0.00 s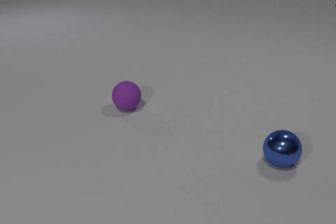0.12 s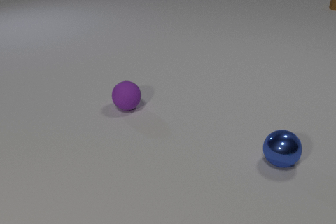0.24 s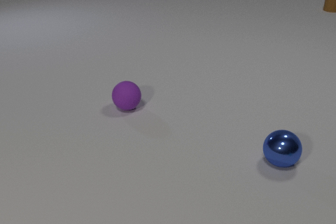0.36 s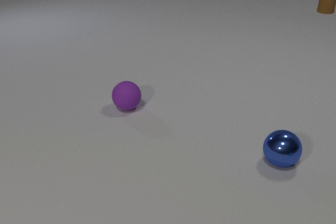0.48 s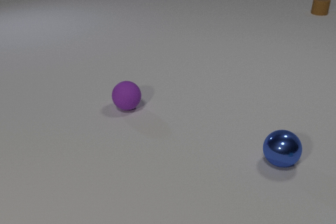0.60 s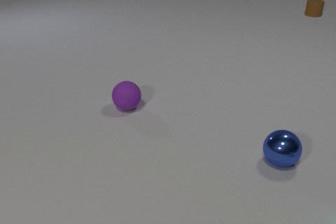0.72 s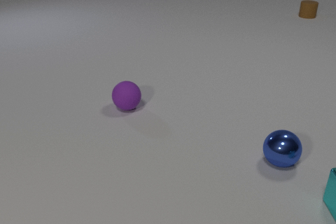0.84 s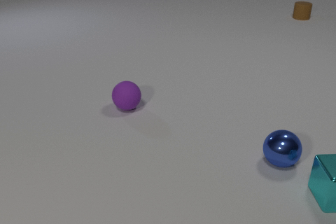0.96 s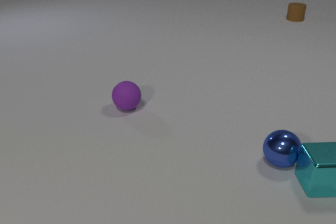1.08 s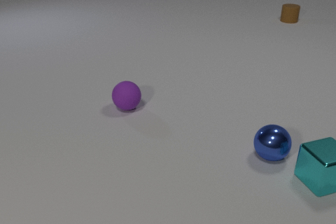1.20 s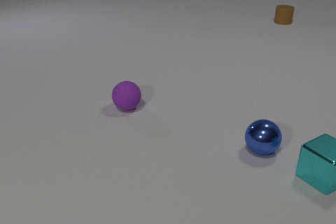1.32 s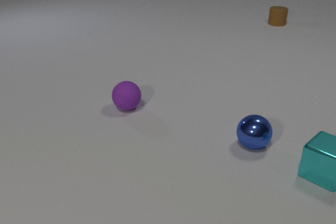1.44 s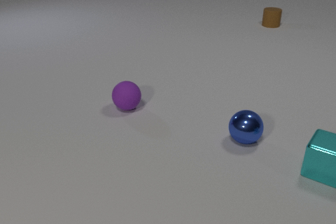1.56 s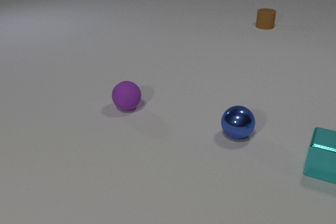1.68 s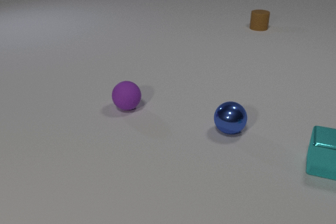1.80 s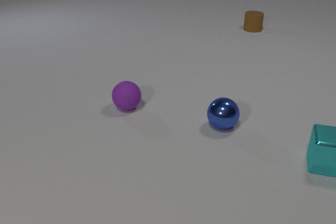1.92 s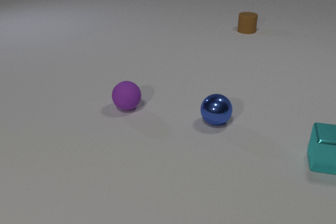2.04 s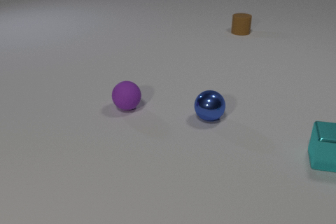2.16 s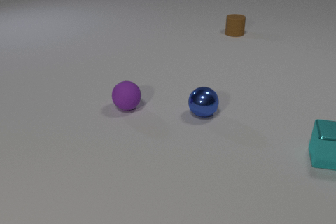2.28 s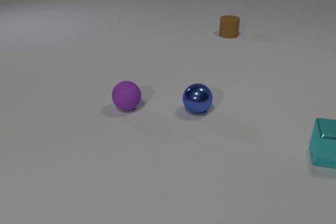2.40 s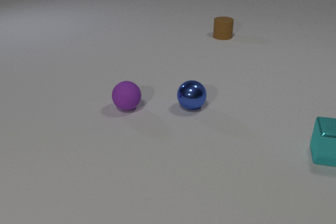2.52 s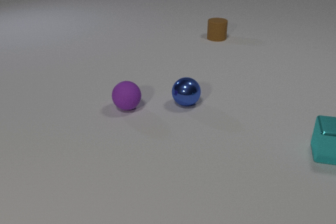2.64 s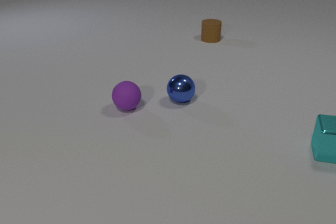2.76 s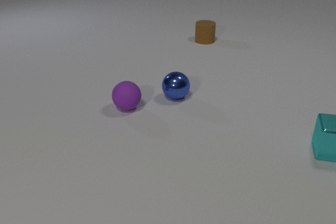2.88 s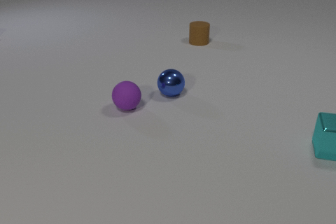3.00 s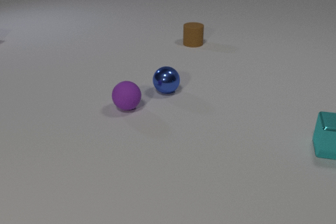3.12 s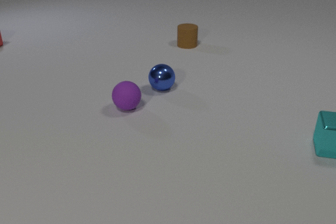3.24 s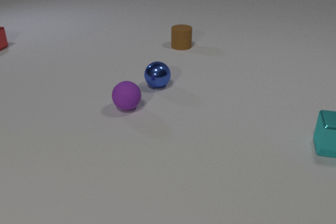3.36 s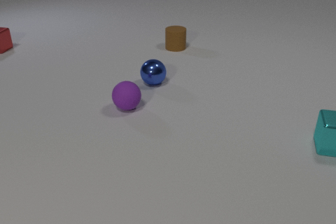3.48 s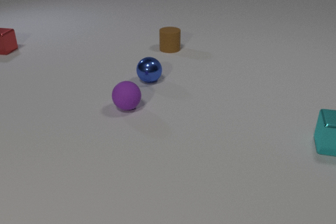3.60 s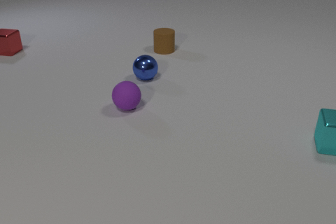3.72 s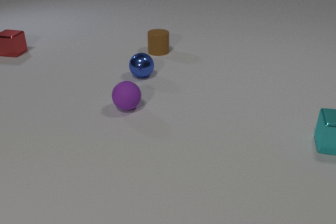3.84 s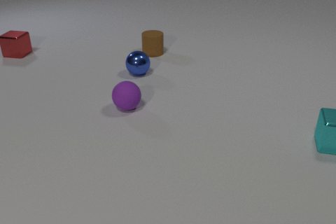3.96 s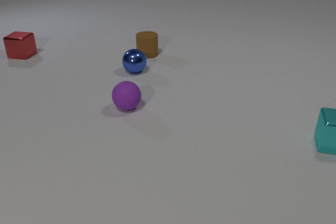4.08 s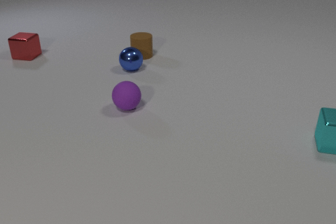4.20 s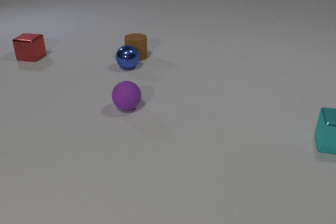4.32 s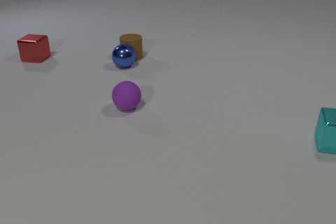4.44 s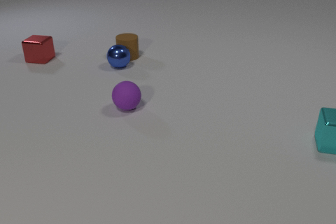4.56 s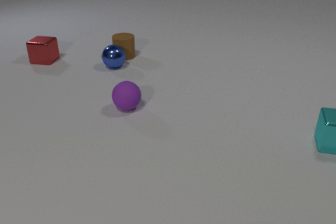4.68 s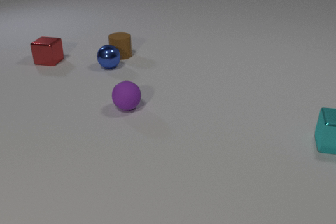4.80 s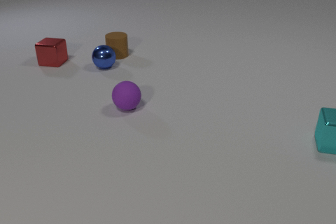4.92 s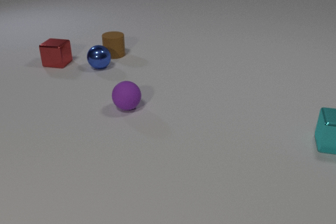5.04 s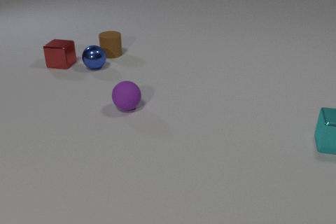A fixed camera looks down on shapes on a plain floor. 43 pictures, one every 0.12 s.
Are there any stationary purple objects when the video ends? yes.
What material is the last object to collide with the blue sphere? rubber.
What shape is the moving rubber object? cylinder.
0.00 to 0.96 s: The cyan metal cube comes in at the right edge, slides to the left and away from the camera. The brown rubber cylinder slides toward the camera and to the left. The cyan metal cube and the blue metal sphere collide.
0.96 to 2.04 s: The cyan metal cube slides away from the camera, spins so that its near face slides to the right, counterclockwise seen from above. The blue metal sphere rolls to the left and away from the camera. The brown rubber cylinder slides toward the camera and to the left.
2.04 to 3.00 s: The cyan metal cube slides away from the camera. The blue metal sphere rolls away from the camera and to the left. The brown rubber cylinder slides to the left and toward the camera.
3.00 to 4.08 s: The cyan metal cube slides away from the camera. The blue metal sphere rolls away from the camera and to the left. The brown rubber cylinder slides to the left and toward the camera. The red metal cube comes in at the left edge, slides toward the camera and to the right.
4.08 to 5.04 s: The blue metal sphere rolls to the left. The brown rubber cylinder slides to the left. The red metal cube slides to the right and toward the camera. The blue metal sphere and the brown rubber cylinder collide.
